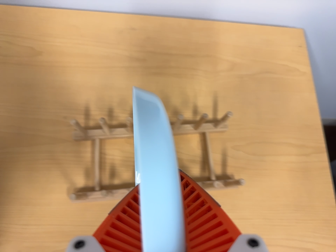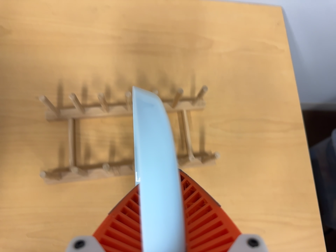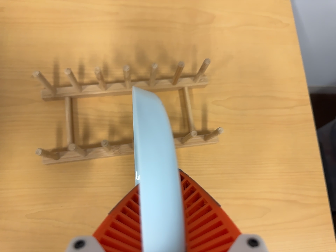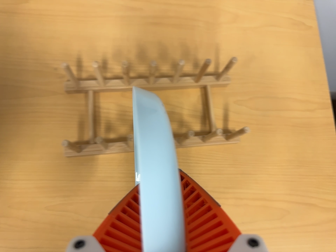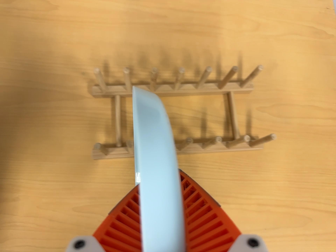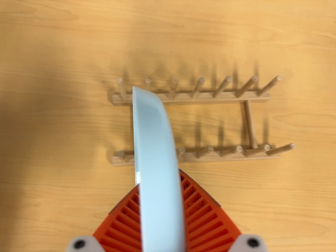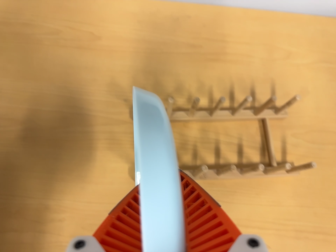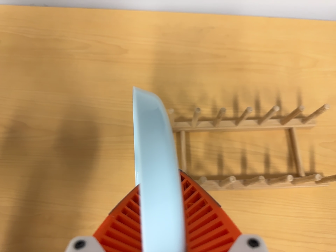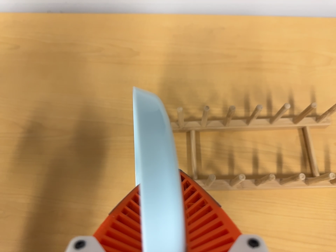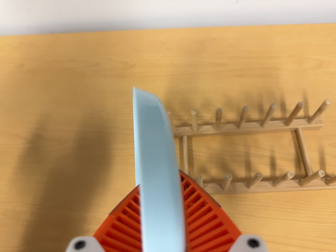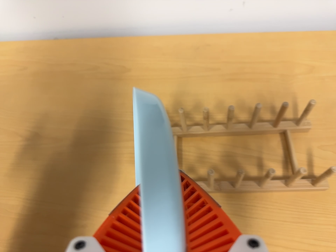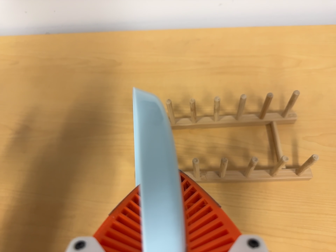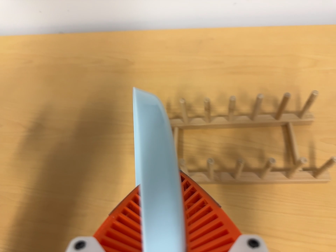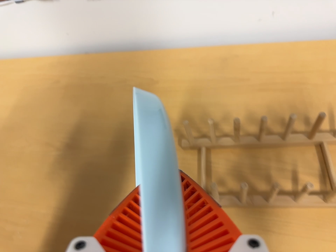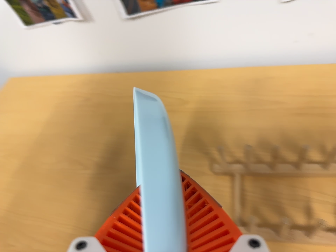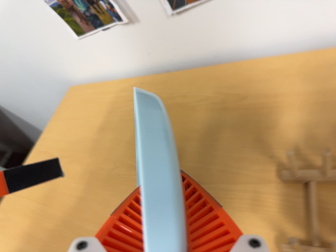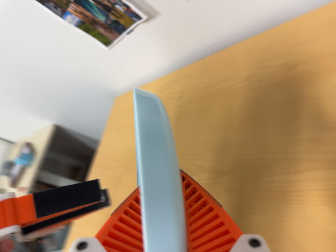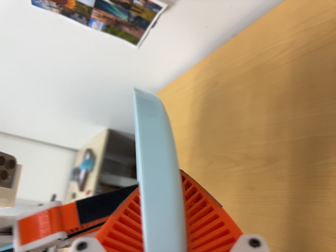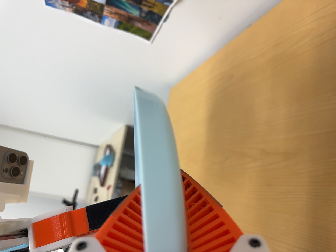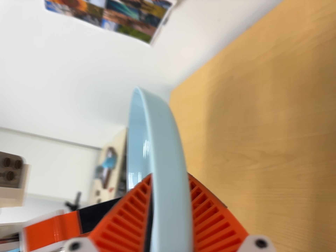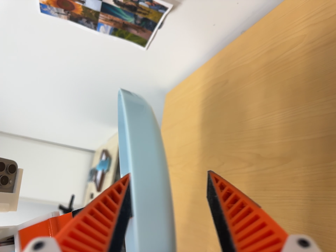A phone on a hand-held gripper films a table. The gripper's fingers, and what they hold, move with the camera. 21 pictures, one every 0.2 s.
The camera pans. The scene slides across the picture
to the right.
0.0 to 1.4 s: The camera travels to its left, about 10 cm, so close, fixed things drift to the right.
1.4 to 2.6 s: The camera pans to its left by about 15 degrees. It travels to its right and toward the bottom of its view, about 9 cm. Its aim tips toward the top of its view by about 10 degrees.
2.6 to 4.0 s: The camera pans to its left by about 50 degrees. It travels forward and to its right, about 14 cm. It rolls about its line of sight by about 25 degrees, and the scene rotates counterclockwise.
The film runs backward here.
